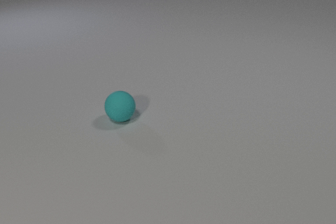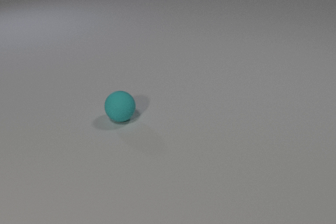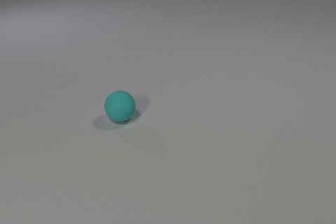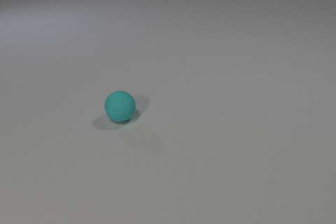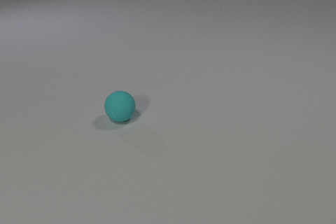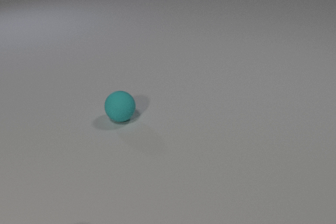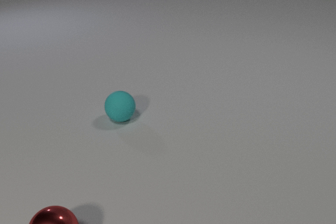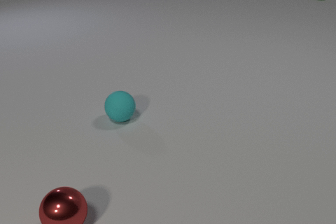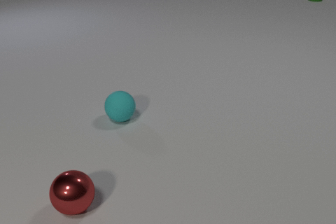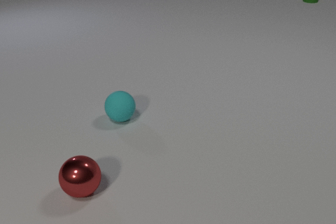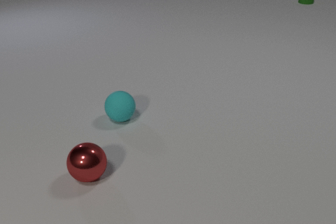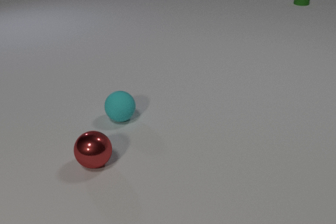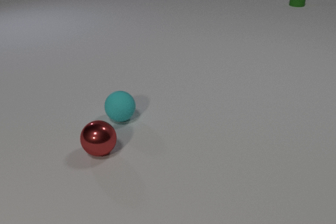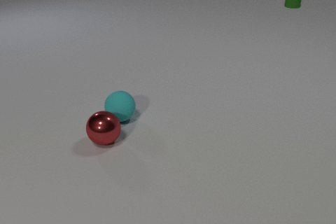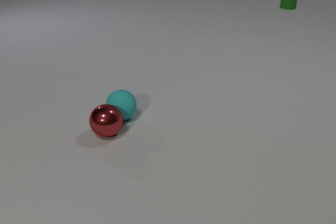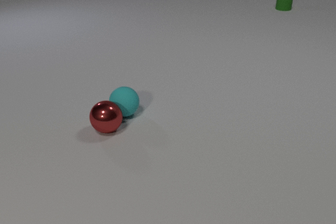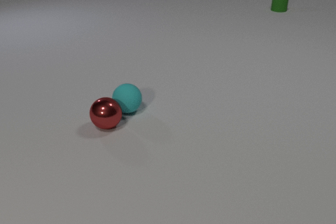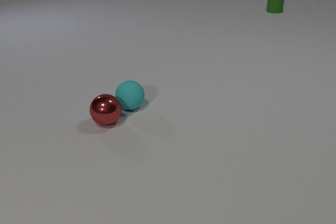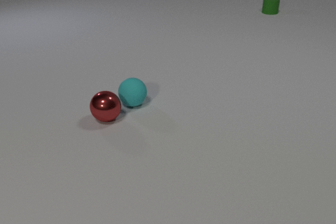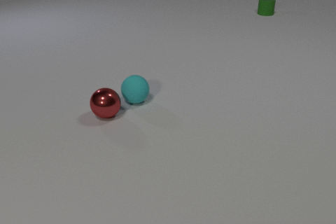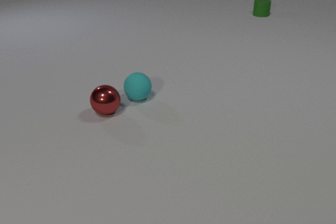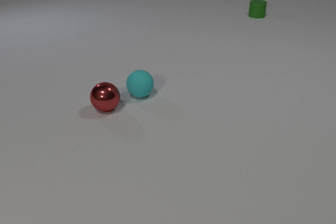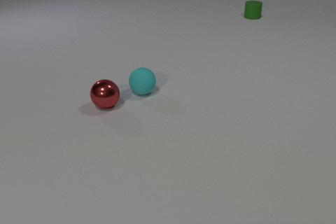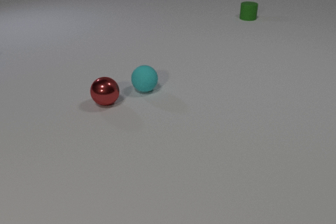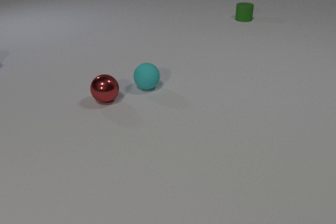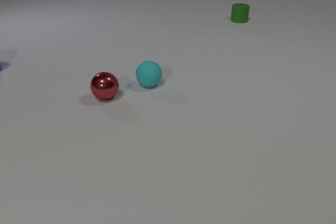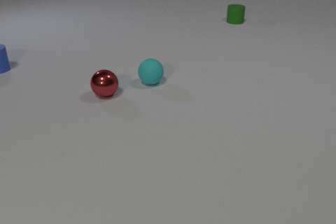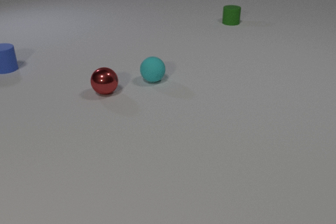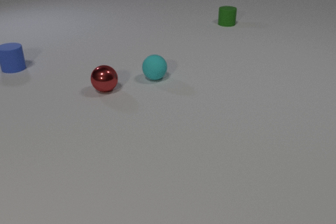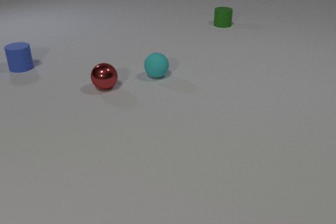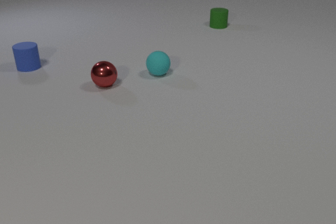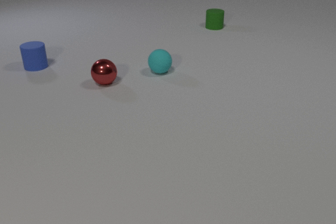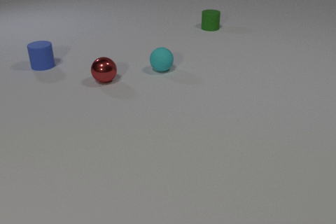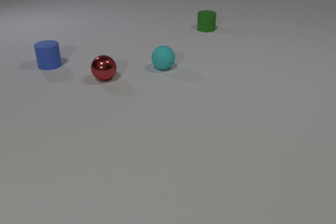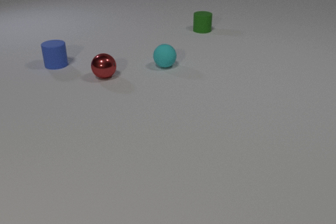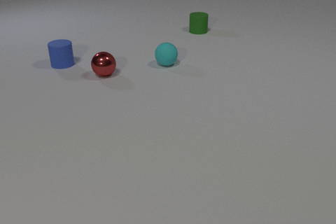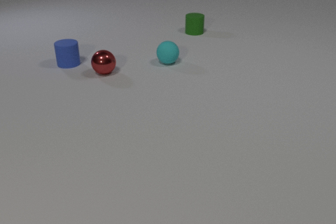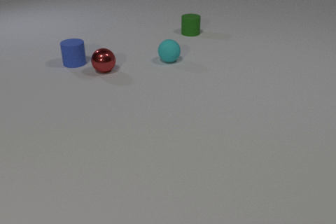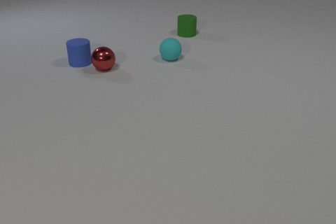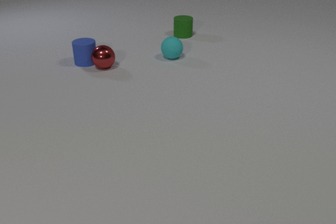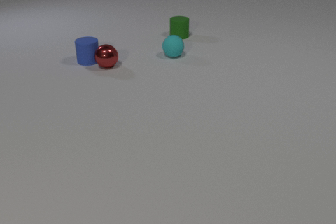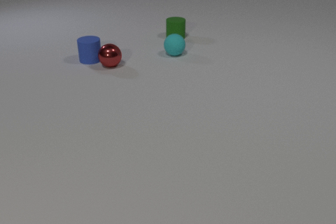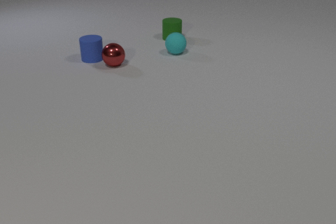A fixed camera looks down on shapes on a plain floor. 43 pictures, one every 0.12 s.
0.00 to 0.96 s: The red metal sphere comes in at the bottom edge, rolls away from the camera and to the right. The green rubber cylinder comes in at the top edge, slides toward the camera and to the left.
0.96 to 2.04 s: The red metal sphere rolls away from the camera. The cyan rubber sphere rolls away from the camera and to the right. The green rubber cylinder slides toward the camera and to the left. The red metal sphere and the cyan rubber sphere collide.
2.04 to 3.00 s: The red metal sphere rolls away from the camera. The cyan rubber sphere rolls away from the camera. The green rubber cylinder slides toward the camera and to the left.
3.00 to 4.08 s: The red metal sphere rolls away from the camera. The cyan rubber sphere rolls away from the camera. The blue rubber cylinder slides to the right. The green rubber cylinder slides toward the camera and to the left.
4.08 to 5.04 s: The red metal sphere rolls away from the camera. The cyan rubber sphere rolls away from the camera. The blue rubber cylinder slides to the right. The green rubber cylinder slides to the left and toward the camera. The red metal sphere and the blue rubber cylinder collide.
How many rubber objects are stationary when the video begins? 1.
Are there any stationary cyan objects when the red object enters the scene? yes.
Are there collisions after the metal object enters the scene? yes.
